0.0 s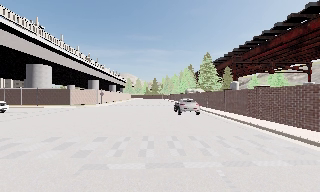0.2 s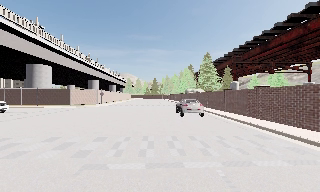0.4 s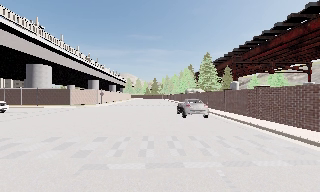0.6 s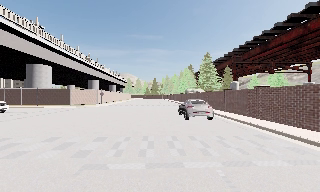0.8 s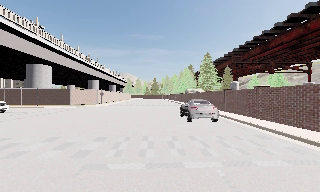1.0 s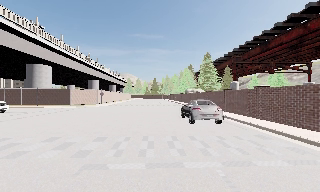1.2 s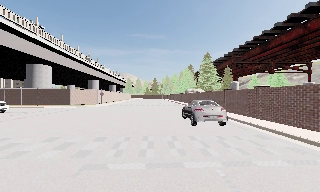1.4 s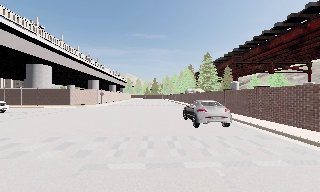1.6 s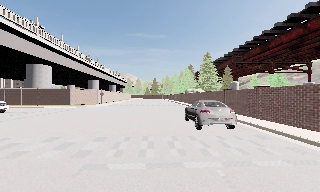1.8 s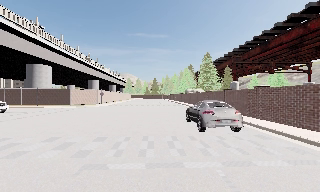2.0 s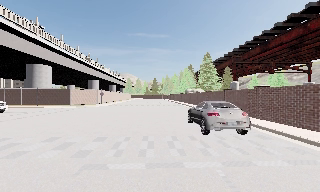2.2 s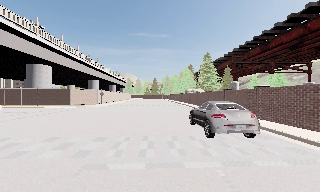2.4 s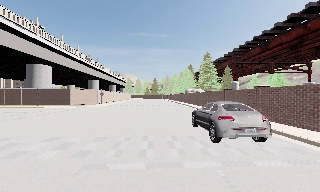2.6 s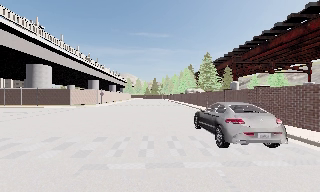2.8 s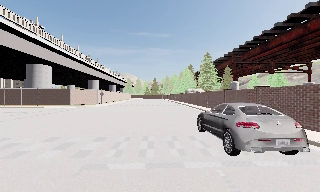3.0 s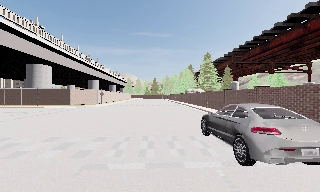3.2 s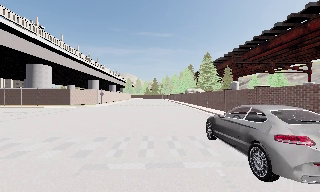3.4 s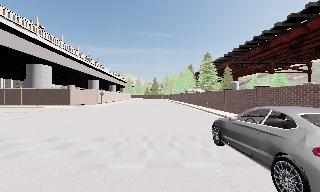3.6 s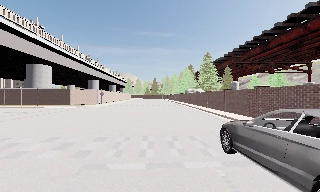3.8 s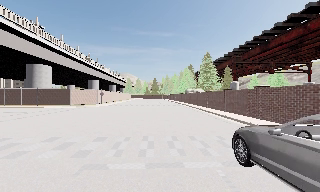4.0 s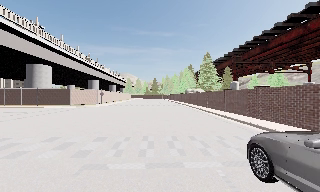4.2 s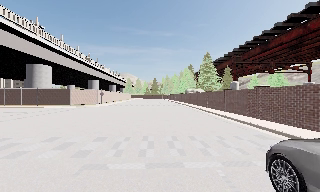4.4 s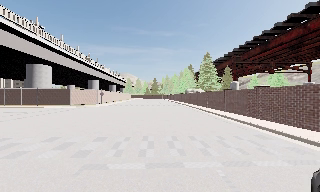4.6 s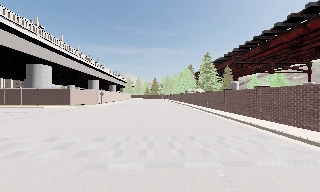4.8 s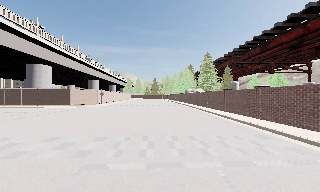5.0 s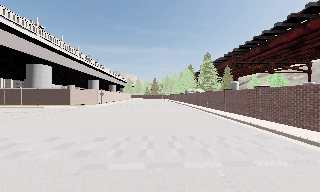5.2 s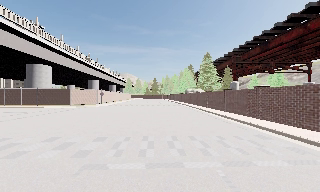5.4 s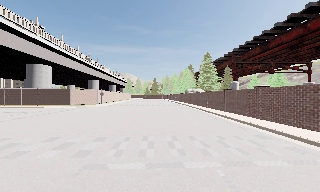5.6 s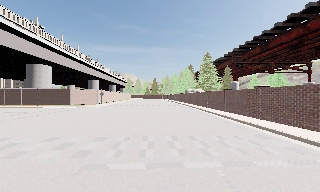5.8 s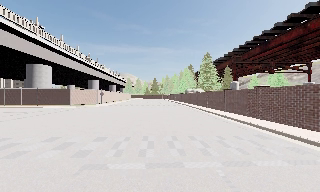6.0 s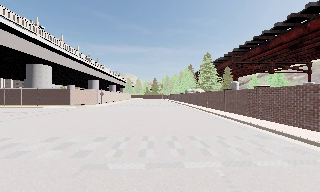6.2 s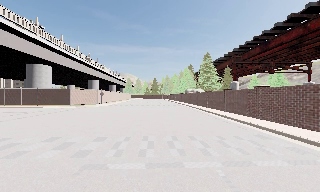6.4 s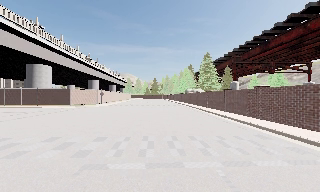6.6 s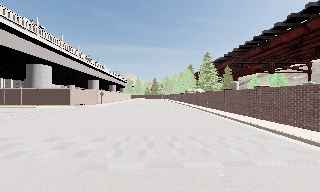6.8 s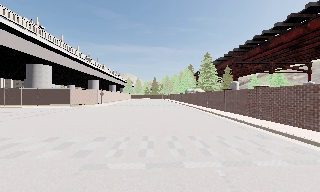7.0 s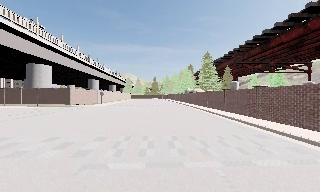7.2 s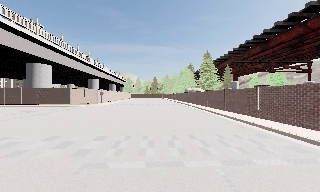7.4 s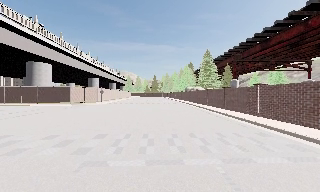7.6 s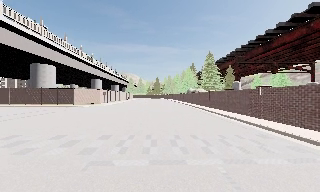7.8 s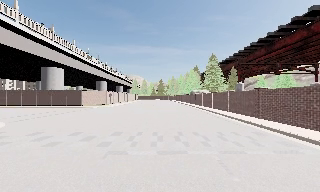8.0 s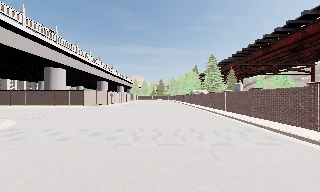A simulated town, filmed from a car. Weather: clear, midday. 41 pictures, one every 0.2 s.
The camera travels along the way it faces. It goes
backward.
0.0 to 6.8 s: The camera keeps its place and its aim.
6.8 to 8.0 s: The camera travels backward, about 2 m, so what stands in front gets smaller. It gains speed.
The film runs backward here.
